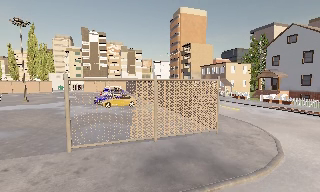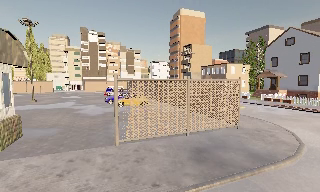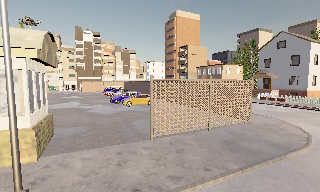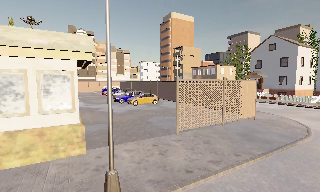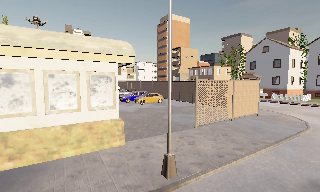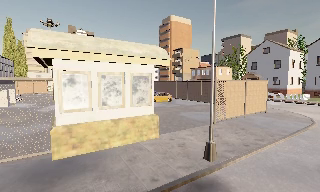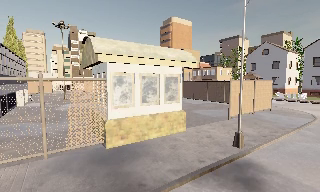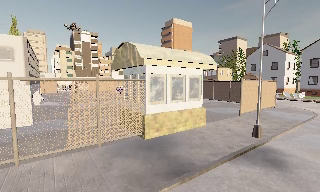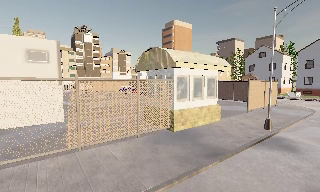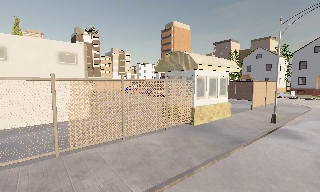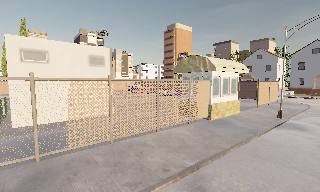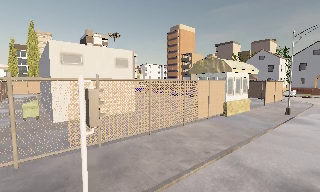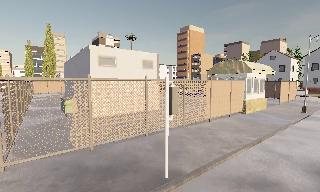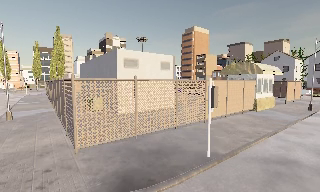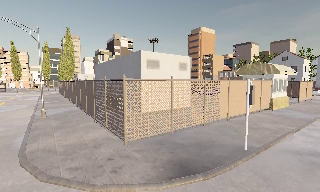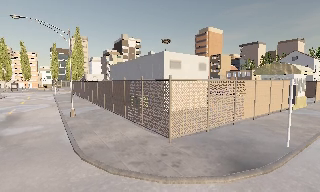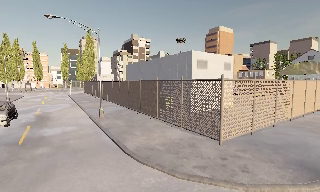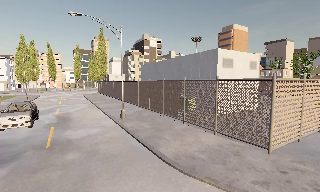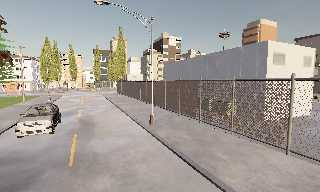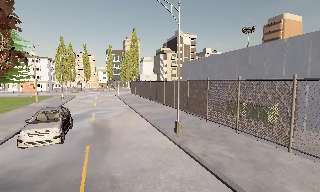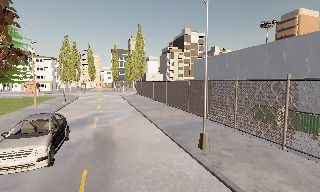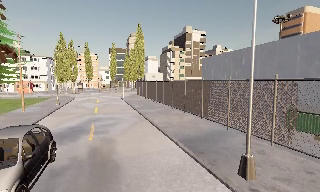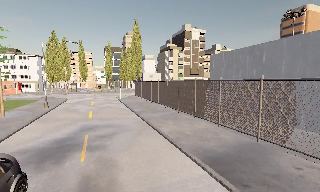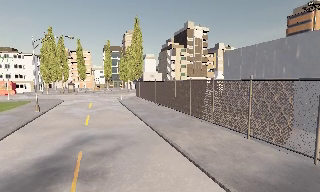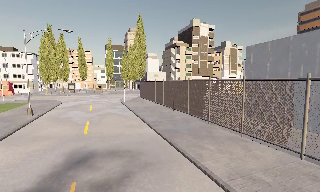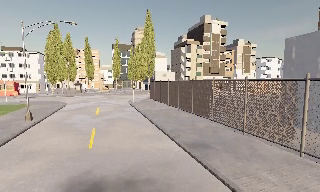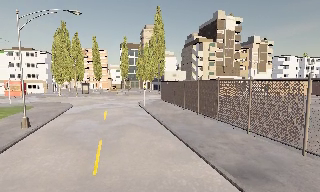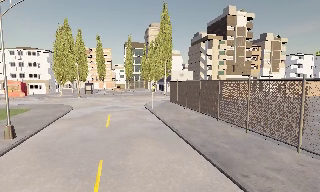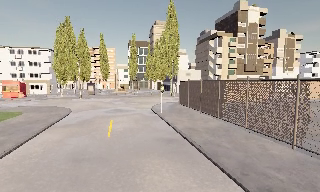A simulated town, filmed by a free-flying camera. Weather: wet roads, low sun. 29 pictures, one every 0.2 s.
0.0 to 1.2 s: The camera pans to its right, which is clockwise from overhead, by about 15 degrees. It travels to its left and backward, about 13 m, so close, fixed things drift to the right.
1.2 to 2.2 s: The camera travels to its left and backward, about 11 m, so close, fixed things drift to the right.
2.2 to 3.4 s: The camera swings to its left by about 10 degrees, and the scene slides to the right. It travels to its left, about 11 m, so close, fixed things drift to the right.
3.4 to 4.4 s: The camera travels forward and to its left, about 11 m, so what stands in front looms larger.
4.4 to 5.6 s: The camera travels forward, about 14 m, so what stands in front looms larger.
The film runs forward here.
